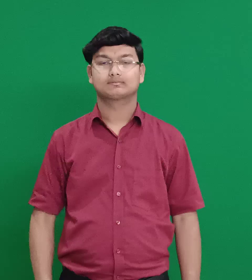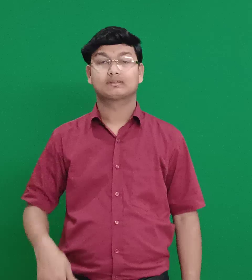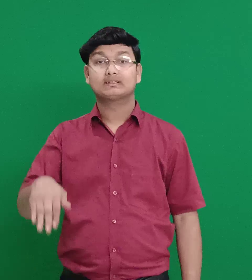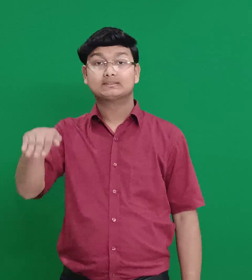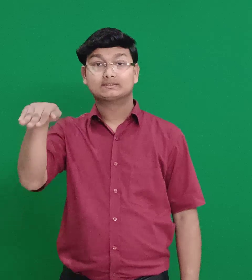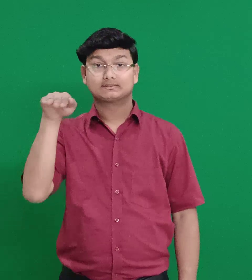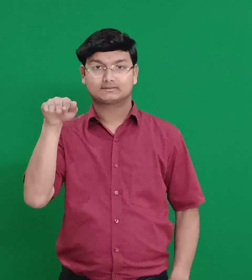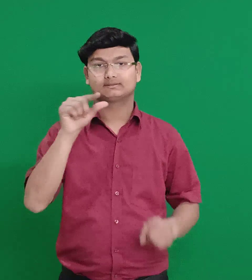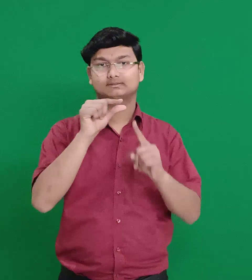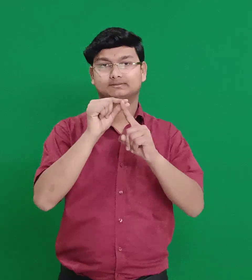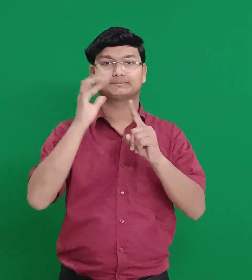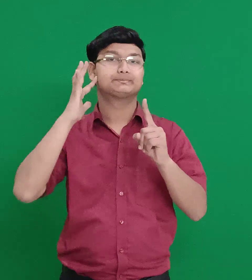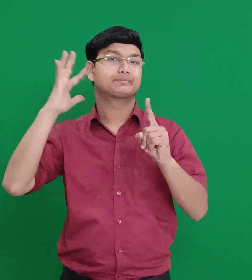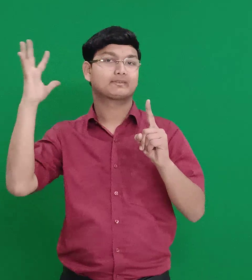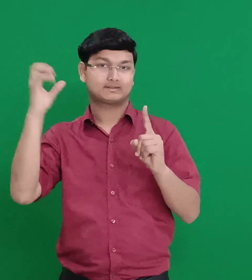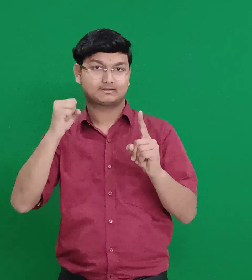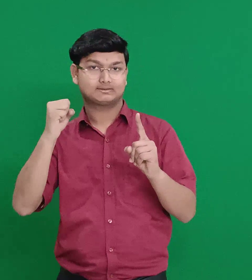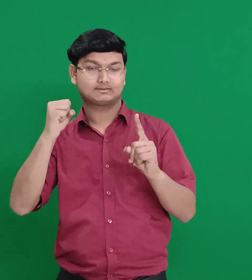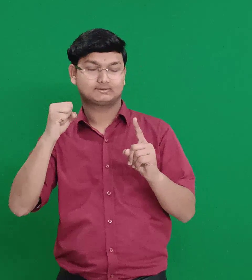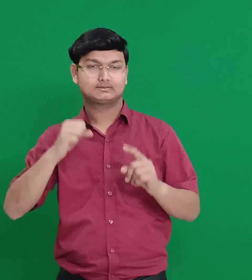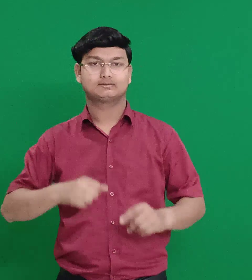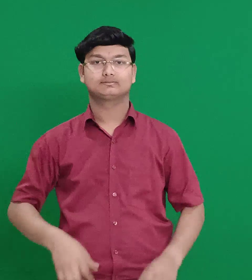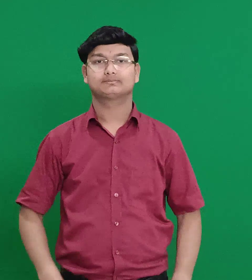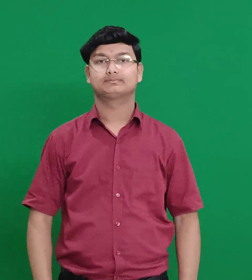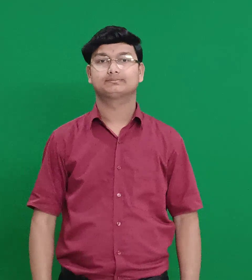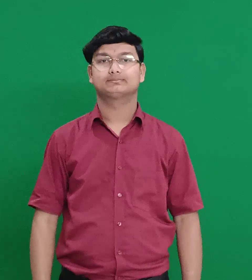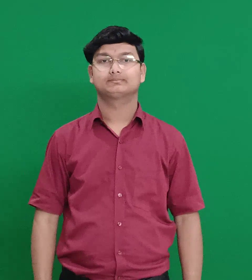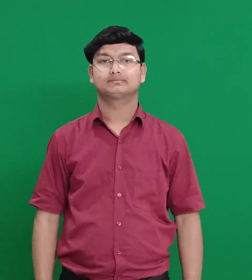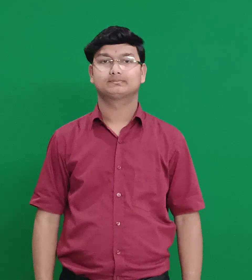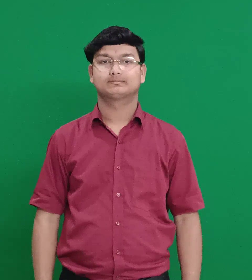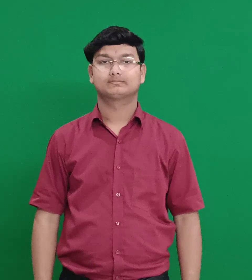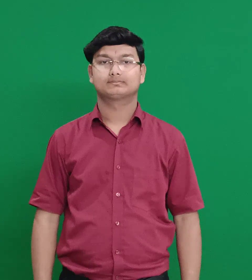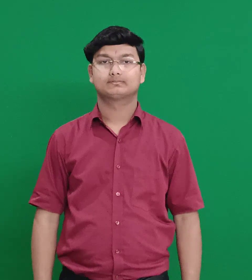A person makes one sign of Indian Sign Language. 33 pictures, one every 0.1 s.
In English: zechariah prophet
